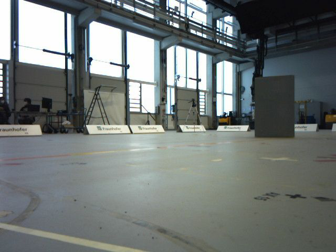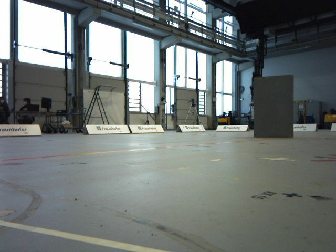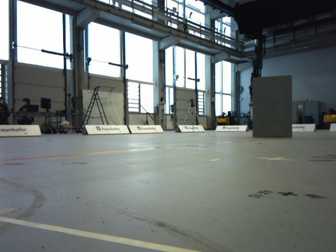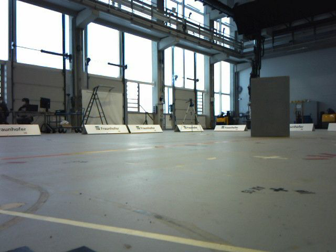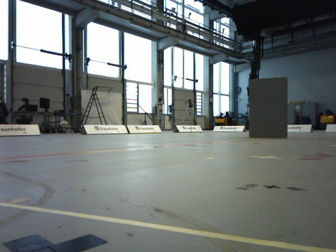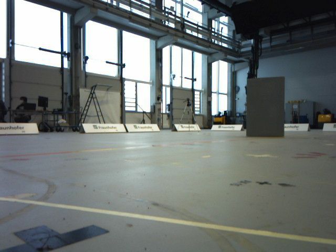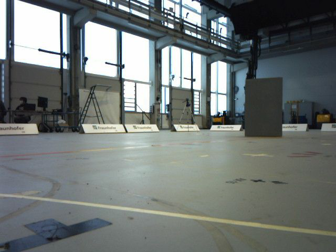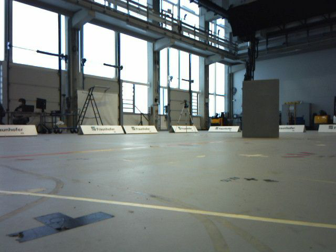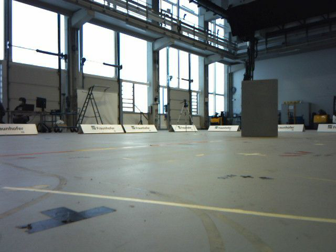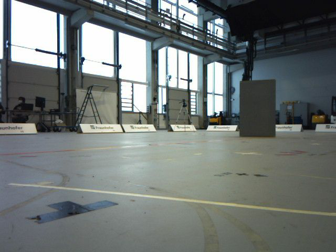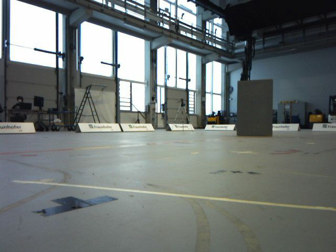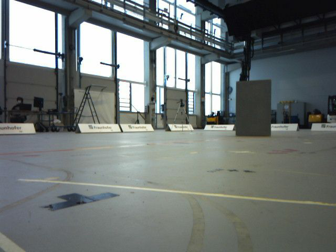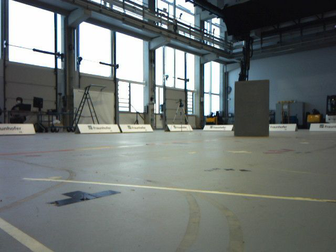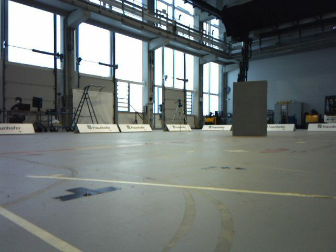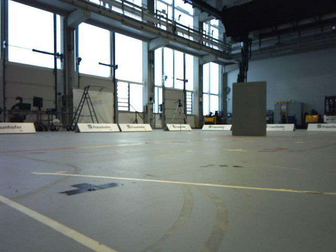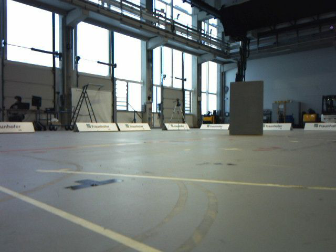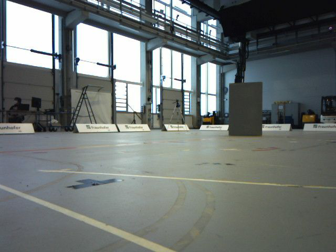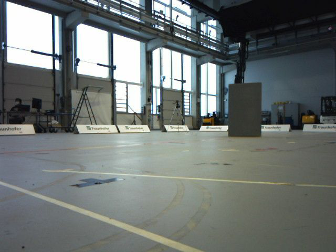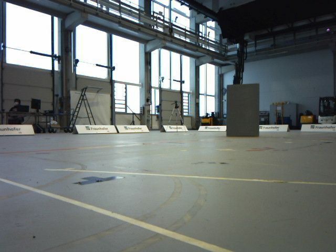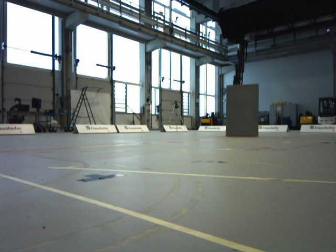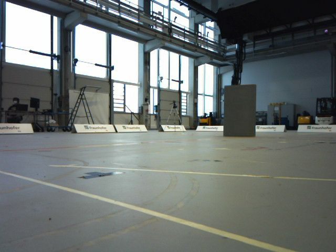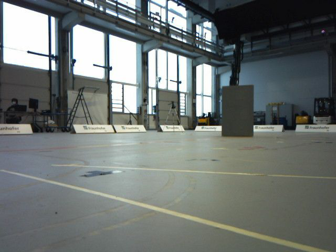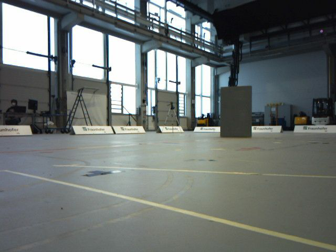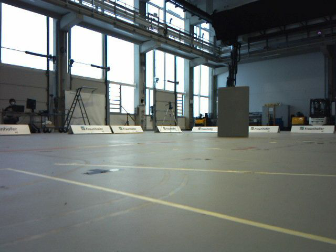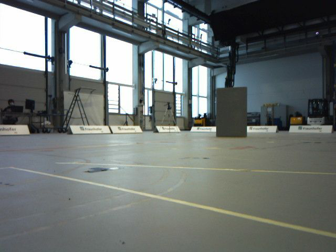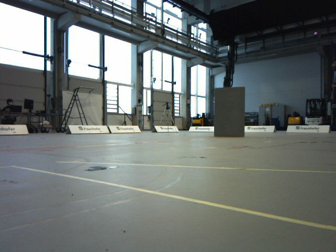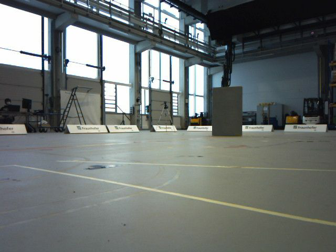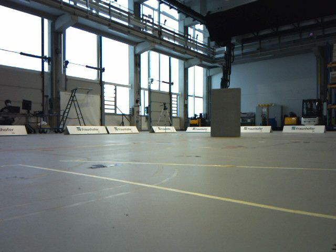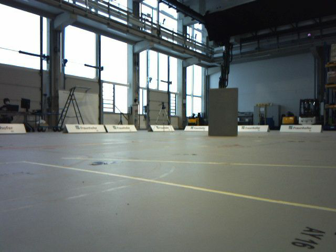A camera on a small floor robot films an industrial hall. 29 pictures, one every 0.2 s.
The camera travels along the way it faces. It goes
backward.
0.0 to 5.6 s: The camera travels backward, about 1 m, so what stands in front gets smaller.
The film runs backward here.
